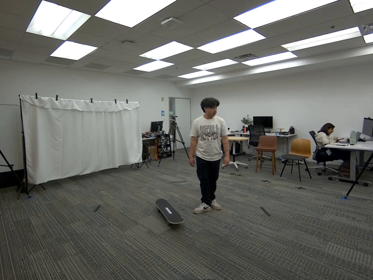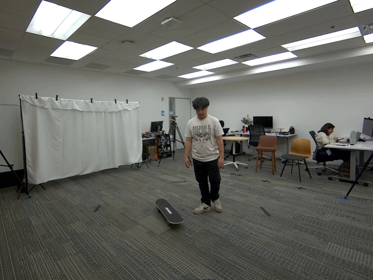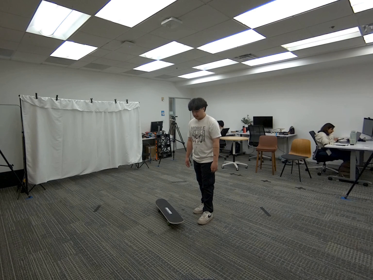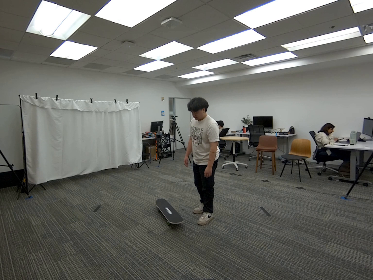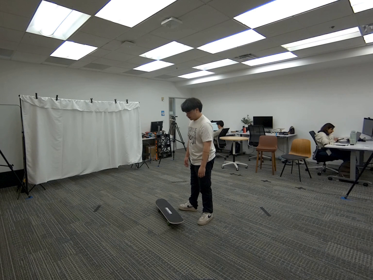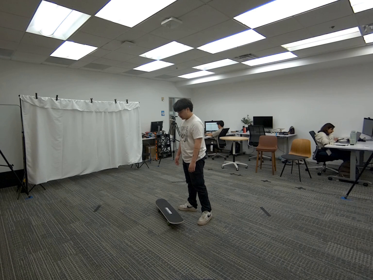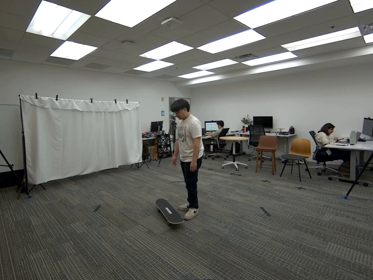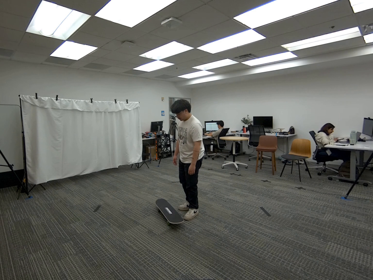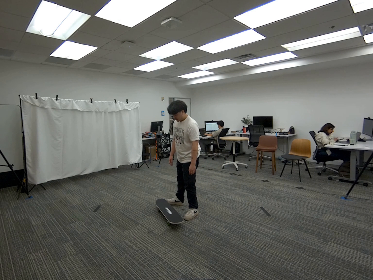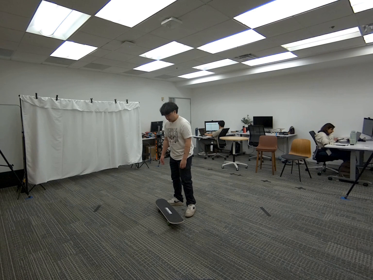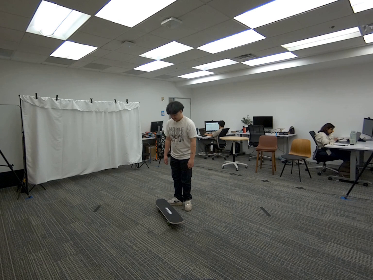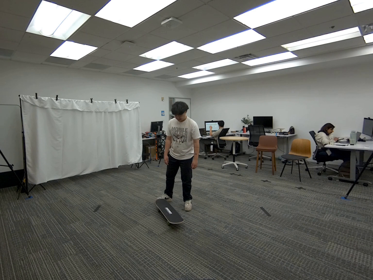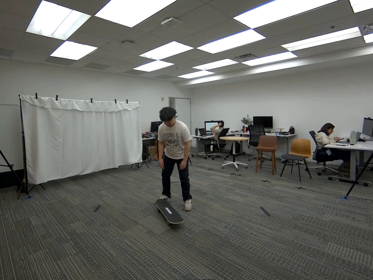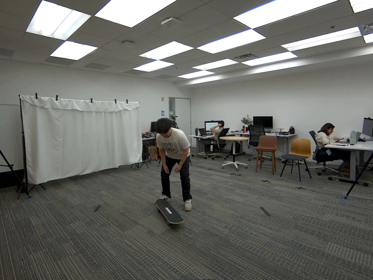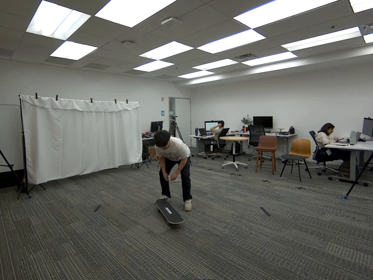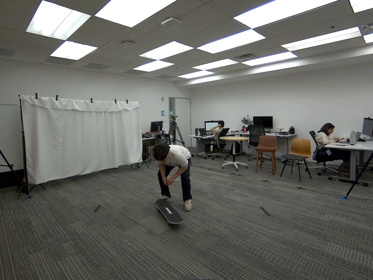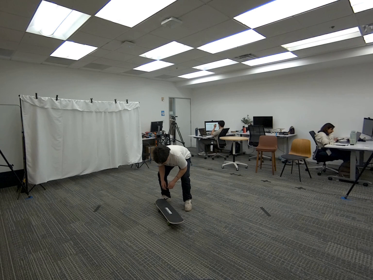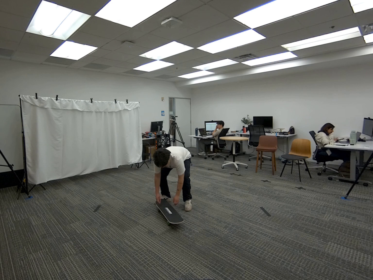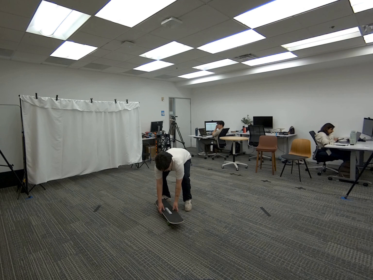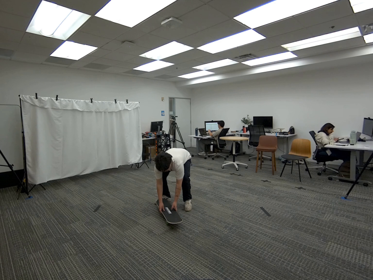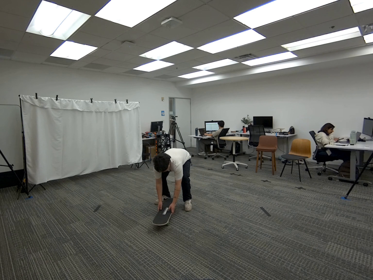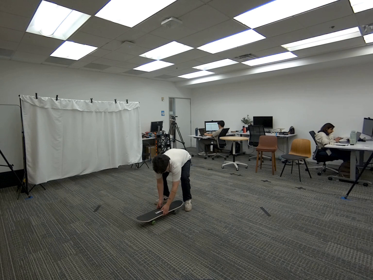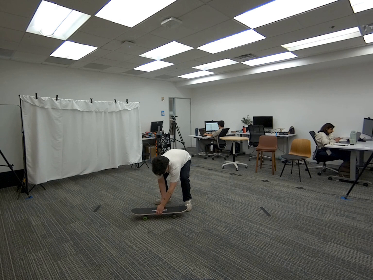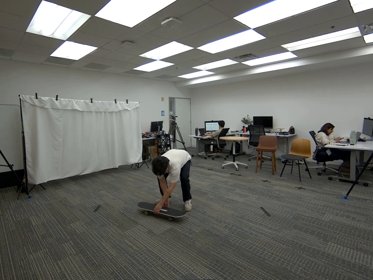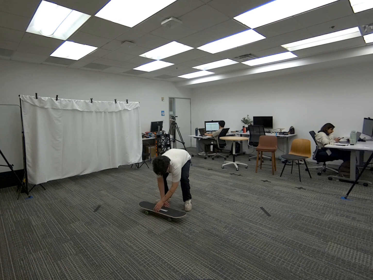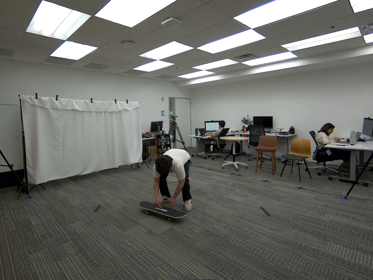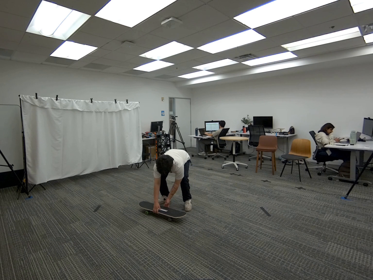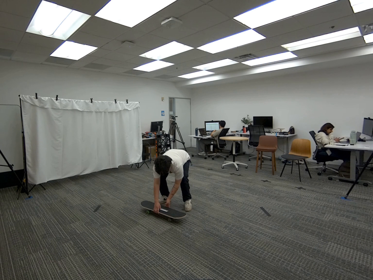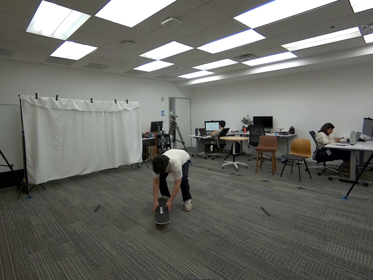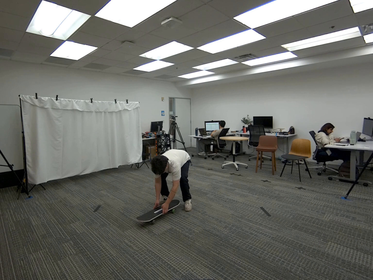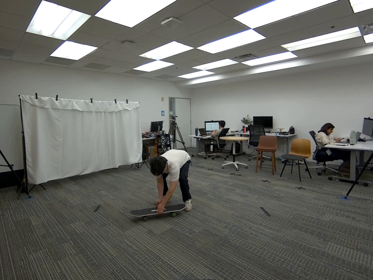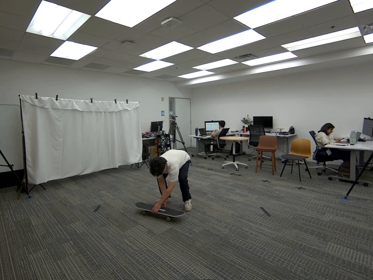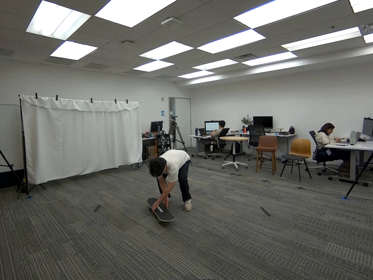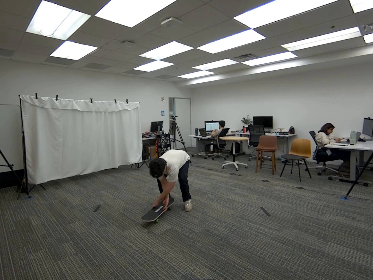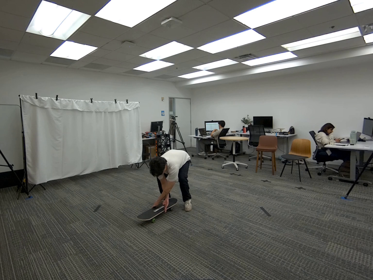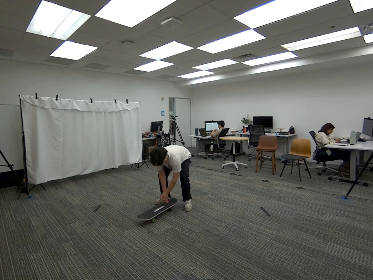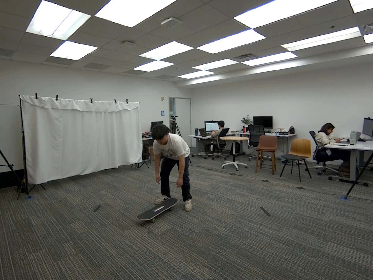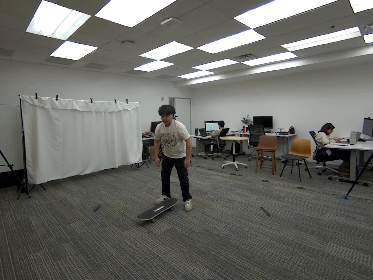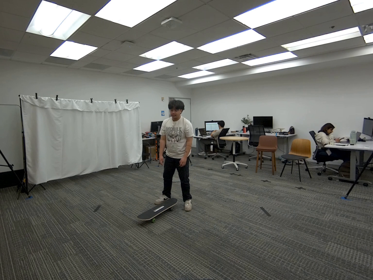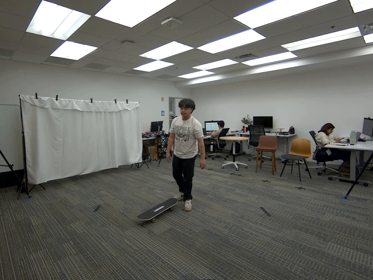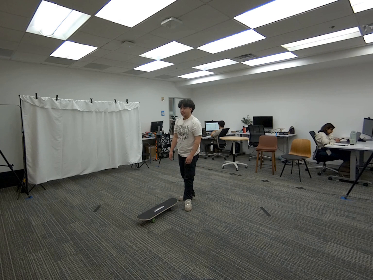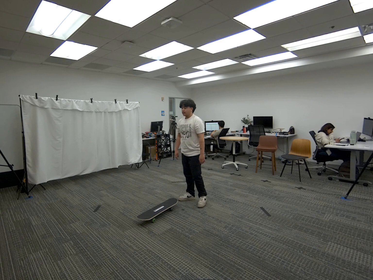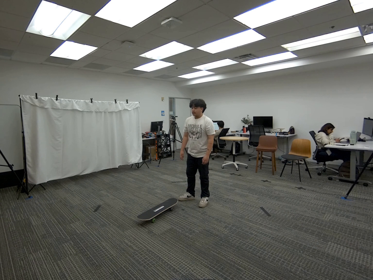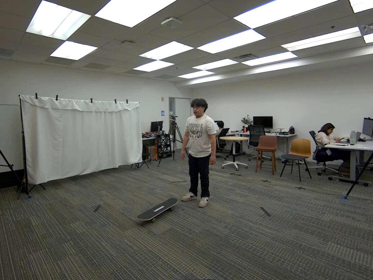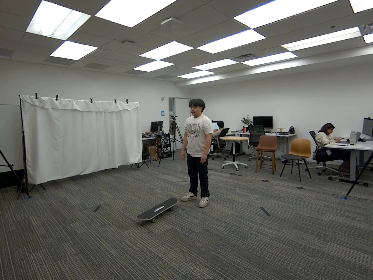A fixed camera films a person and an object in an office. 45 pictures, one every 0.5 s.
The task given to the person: Walk to the skateboard on the ground. Use your hands to rotate the skateboard on the ground within the bounding area.
